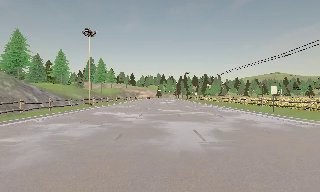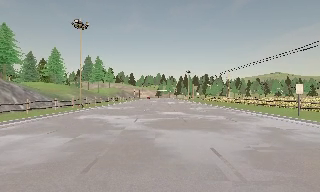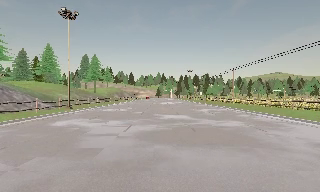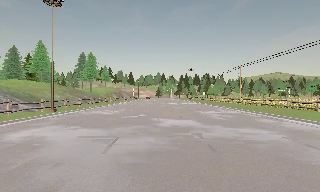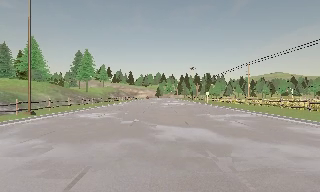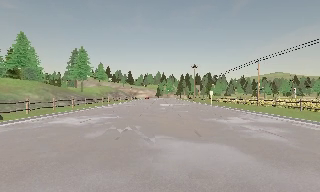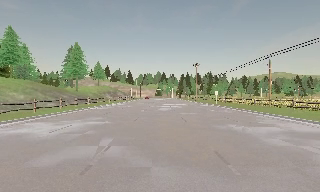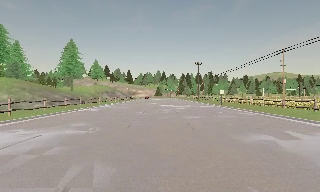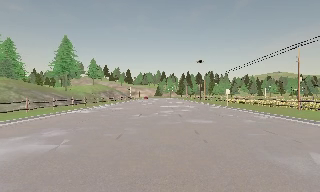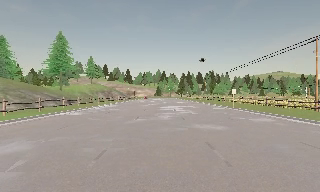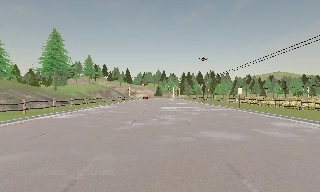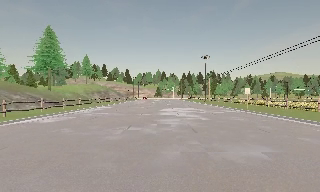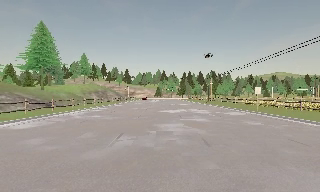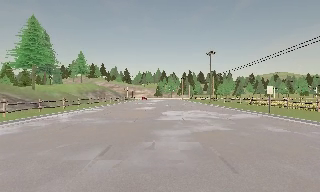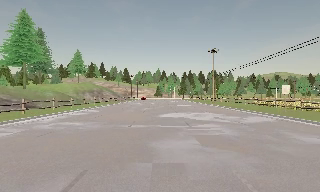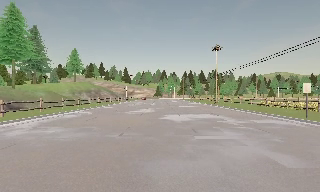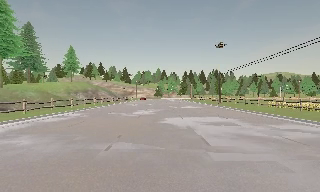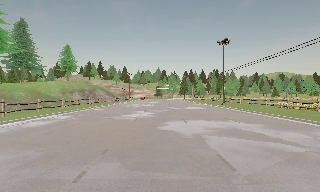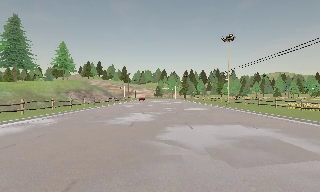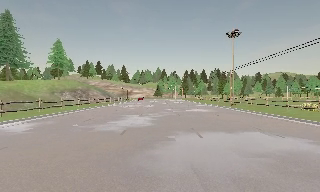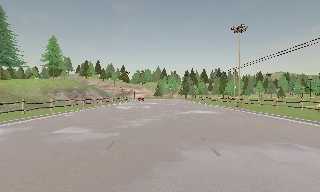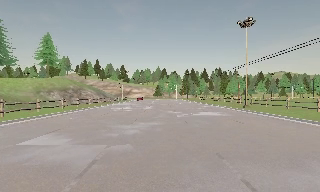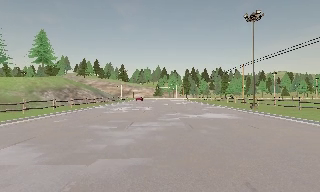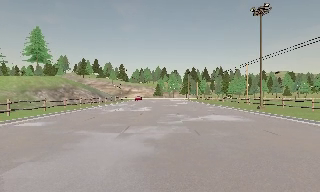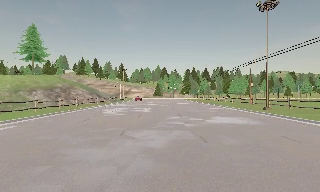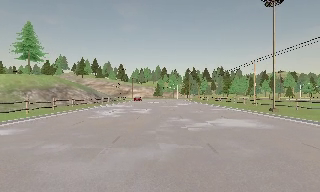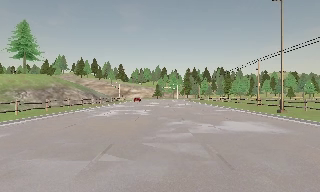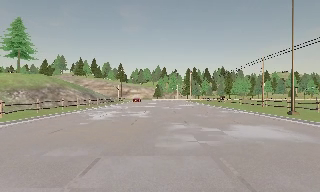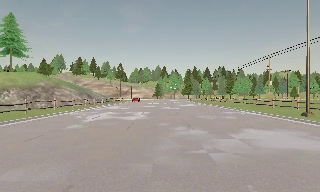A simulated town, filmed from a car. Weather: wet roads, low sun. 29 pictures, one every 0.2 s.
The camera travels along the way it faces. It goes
forward.
0.0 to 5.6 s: The camera travels forward, about 55 m, so what stands in front looms larger. It loses speed.
The film runs forward here.
